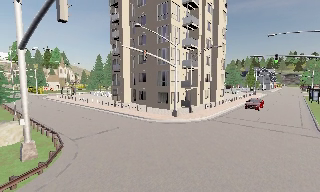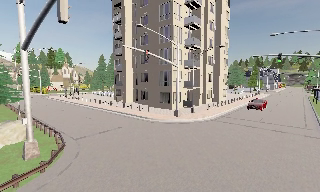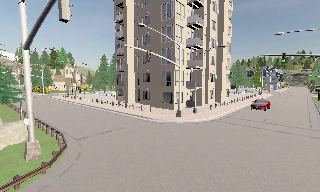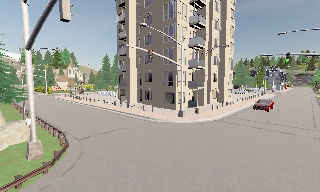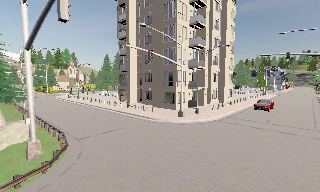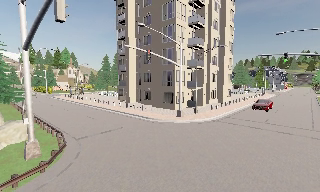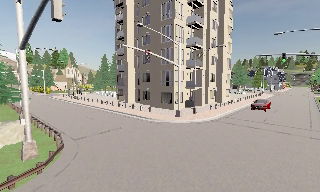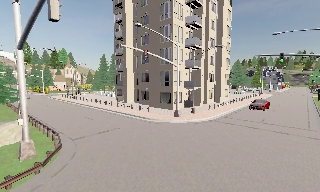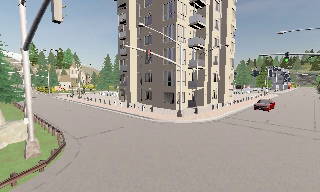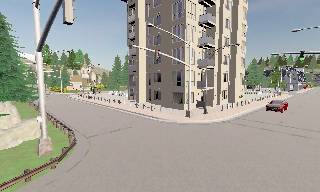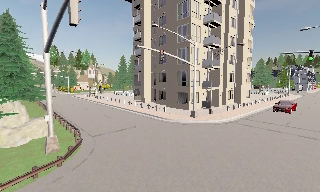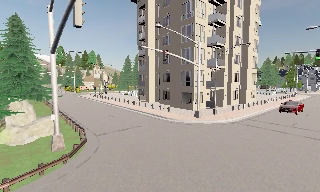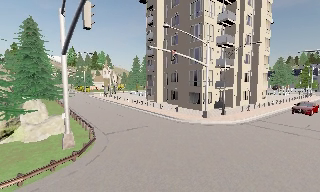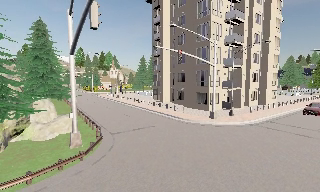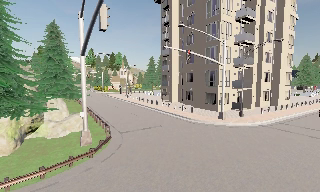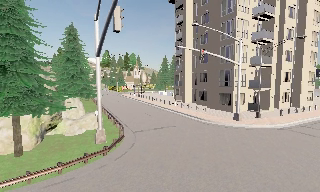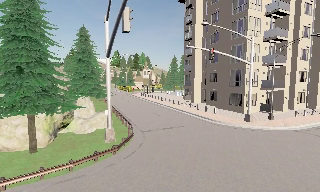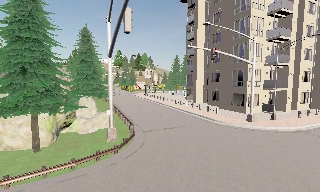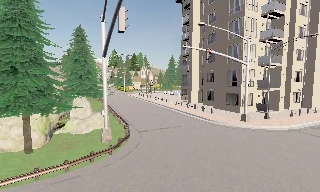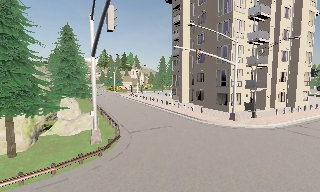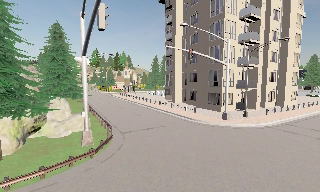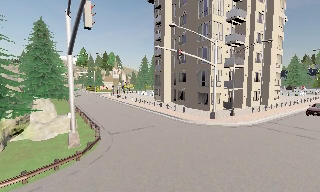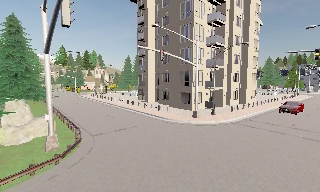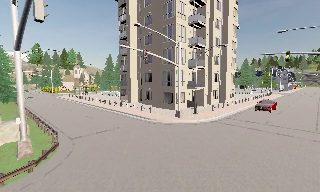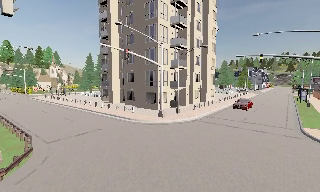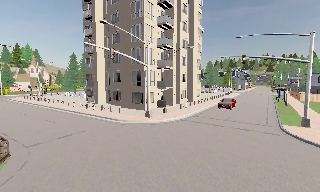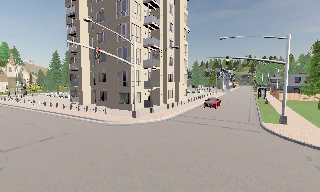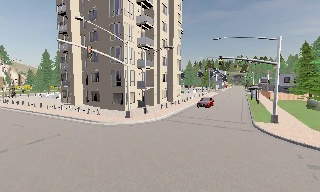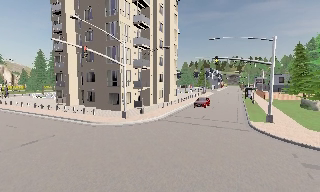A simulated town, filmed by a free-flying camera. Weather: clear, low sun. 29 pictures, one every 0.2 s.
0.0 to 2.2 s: The camera swings to its left by about 10 degrees, and the scene slides to the right. It travels to its right, about 0.5 m.
2.2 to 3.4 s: The camera swings to its left by about 15 degrees, and the scene slides to the right.
3.4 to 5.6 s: The camera swings to its right by about 40 degrees, and the scene slides to the left.
The film runs forward here.
